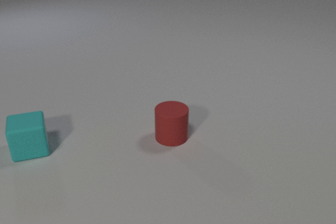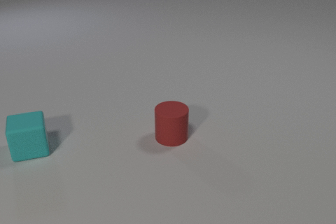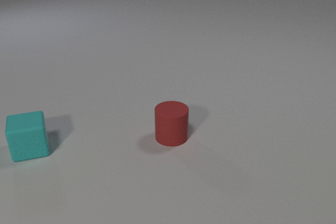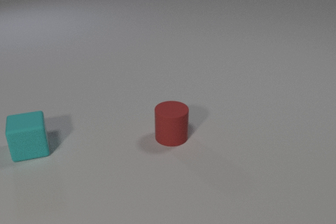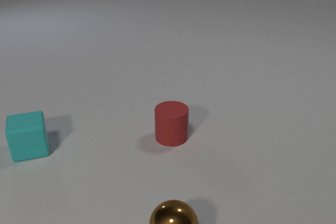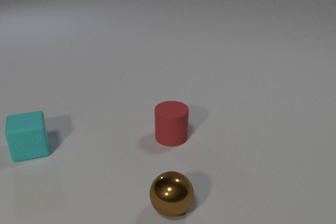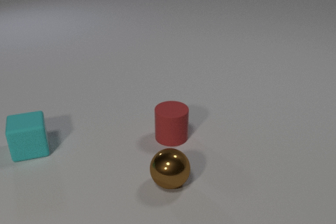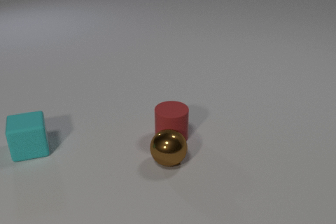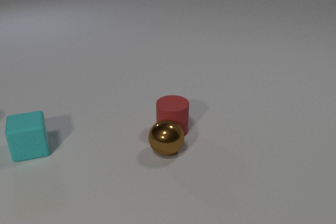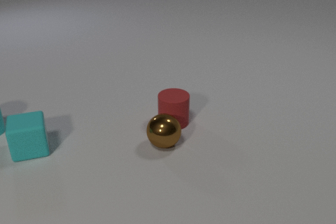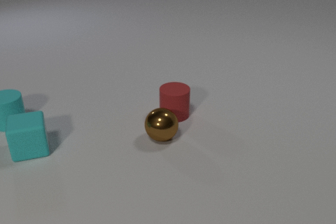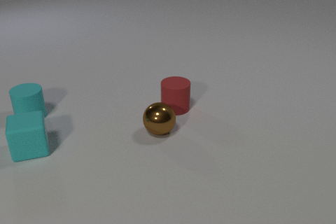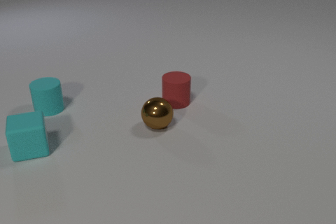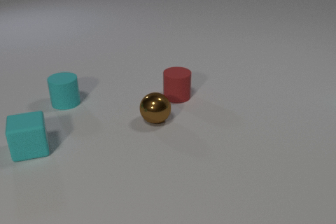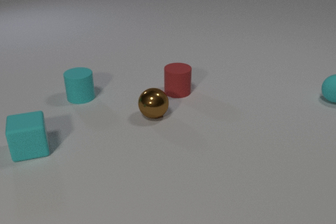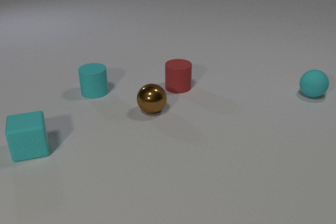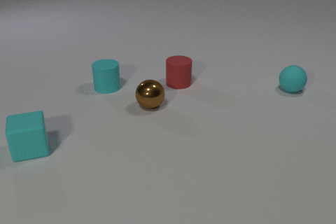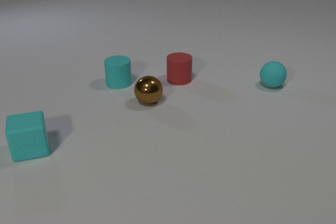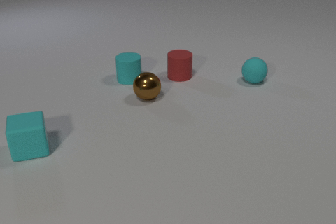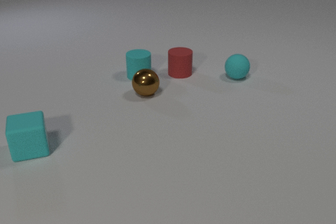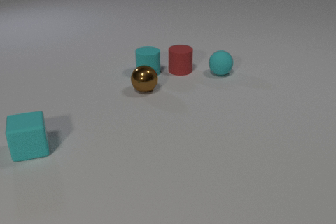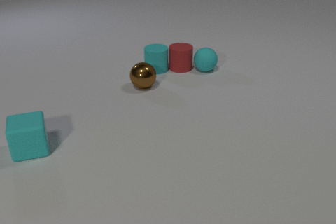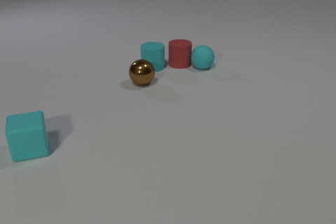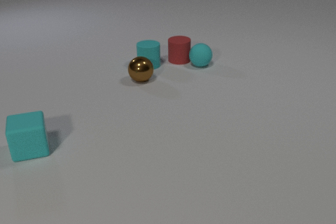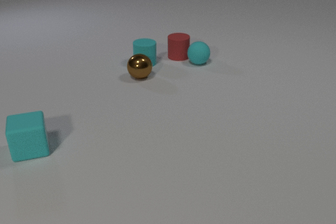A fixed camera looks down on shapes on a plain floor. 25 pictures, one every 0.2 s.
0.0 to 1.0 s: The brown metal sphere comes in at the bottom edge, rolls away from the camera.
1.0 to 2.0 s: The brown metal sphere rolls away from the camera. The red rubber cylinder slides away from the camera. The cyan rubber cylinder comes in at the left edge, slides to the right. The brown metal sphere and the red rubber cylinder collide.
2.0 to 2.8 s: The brown metal sphere rolls away from the camera. The red rubber cylinder slides away from the camera. The cyan rubber sphere comes in at the right edge, rolls to the left. The cyan rubber cylinder slides to the right and away from the camera.
2.8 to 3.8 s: The brown metal sphere rolls away from the camera. The red rubber cylinder slides away from the camera. The cyan rubber sphere rolls to the left. The cyan rubber cylinder slides to the right and away from the camera.
3.8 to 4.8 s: The brown metal sphere rolls away from the camera. The red rubber cylinder slides away from the camera. The cyan rubber sphere rolls to the left and away from the camera. The cyan rubber cylinder slides away from the camera. The red rubber cylinder and the cyan rubber cylinder collide. The red rubber cylinder and the cyan rubber sphere collide.
What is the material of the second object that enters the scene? rubber.
What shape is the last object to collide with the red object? sphere.
How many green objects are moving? 0.
